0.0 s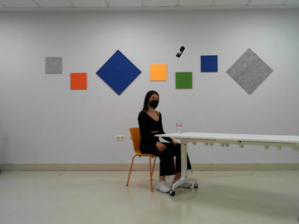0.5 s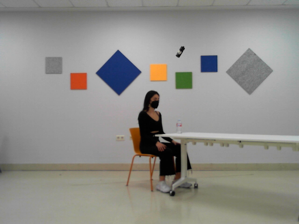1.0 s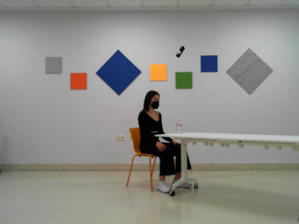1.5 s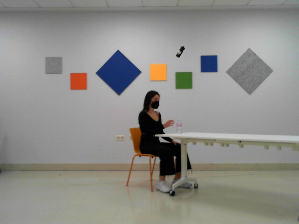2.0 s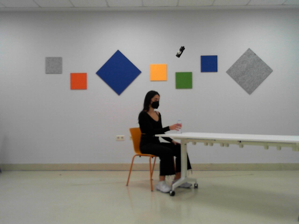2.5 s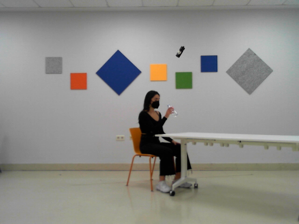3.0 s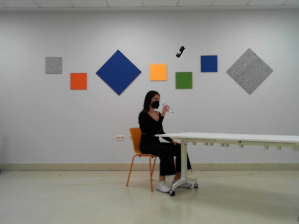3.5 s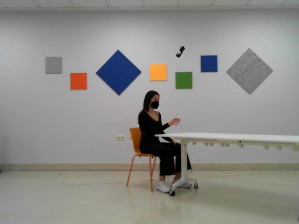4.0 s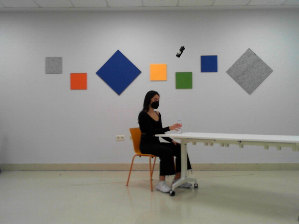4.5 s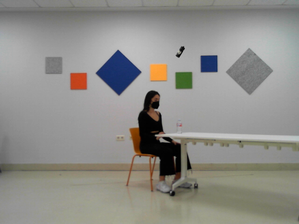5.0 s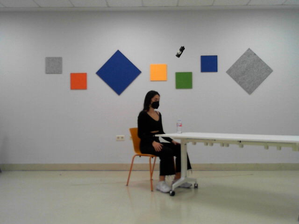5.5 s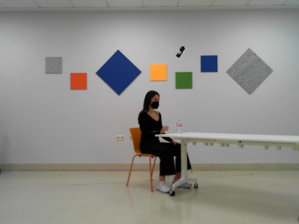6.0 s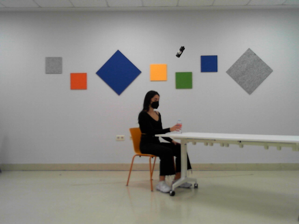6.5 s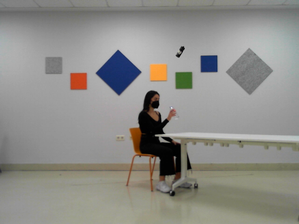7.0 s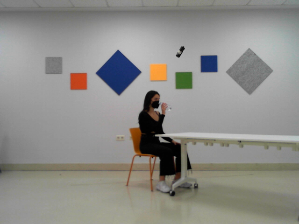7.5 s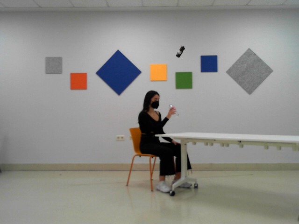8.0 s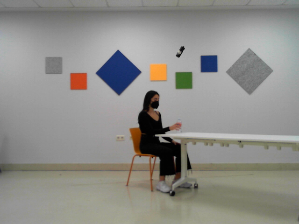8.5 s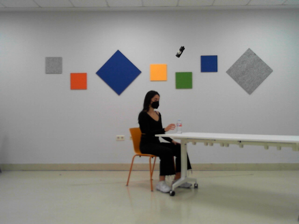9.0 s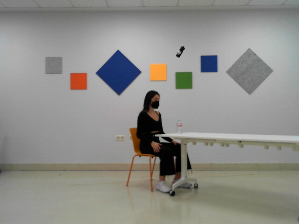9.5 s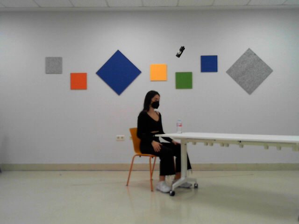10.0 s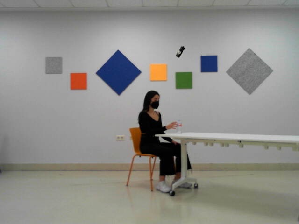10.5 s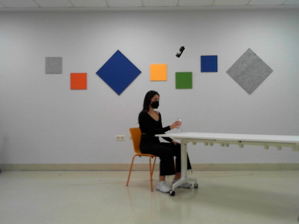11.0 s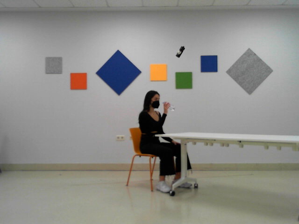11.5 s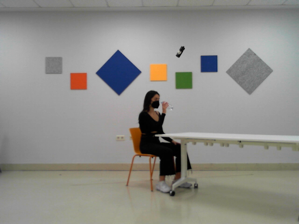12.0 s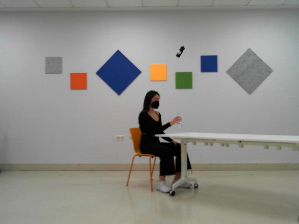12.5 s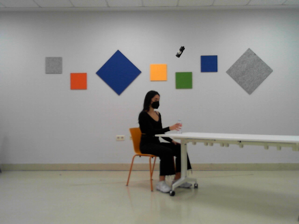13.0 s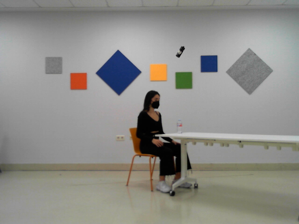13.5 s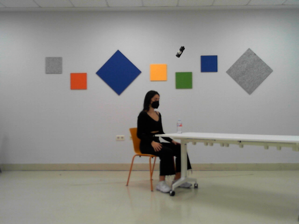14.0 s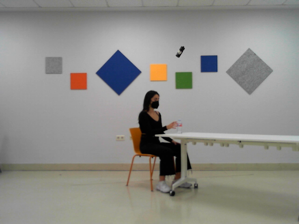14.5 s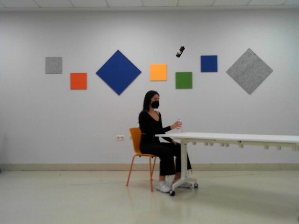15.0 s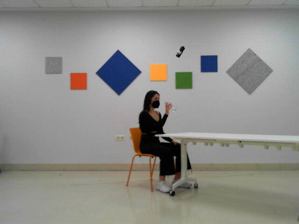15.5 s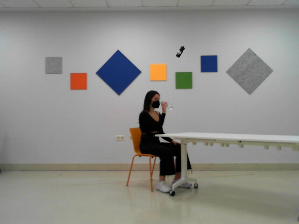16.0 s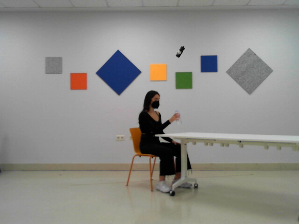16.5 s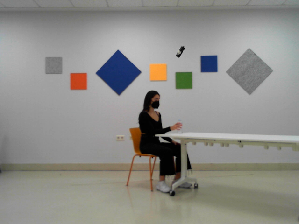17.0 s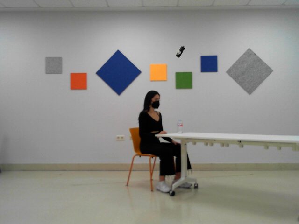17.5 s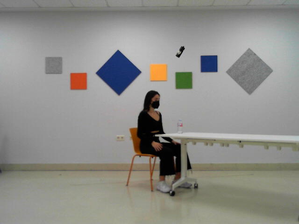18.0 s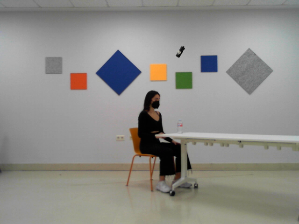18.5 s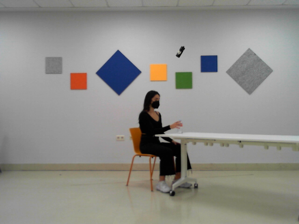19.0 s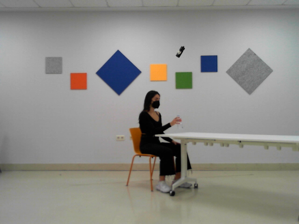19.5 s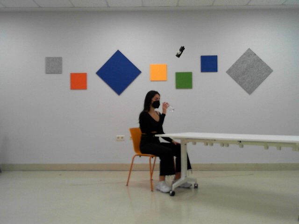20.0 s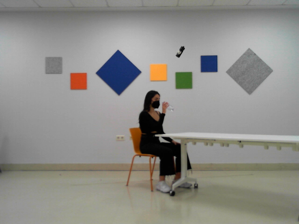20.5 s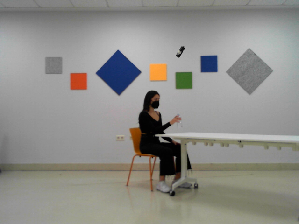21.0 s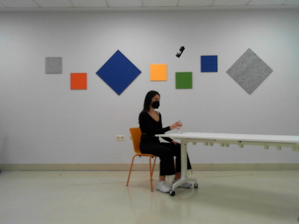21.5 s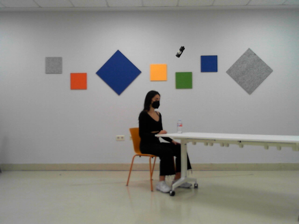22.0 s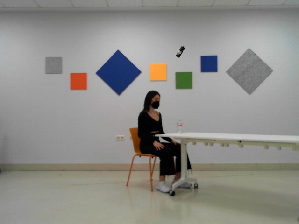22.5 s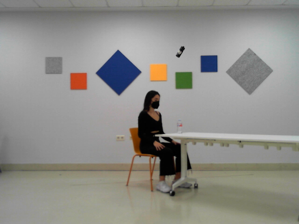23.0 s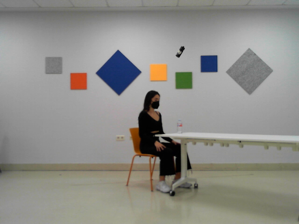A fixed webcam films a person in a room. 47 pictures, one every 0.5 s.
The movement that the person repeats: Drink from a bottle, right hand.
